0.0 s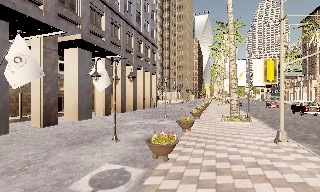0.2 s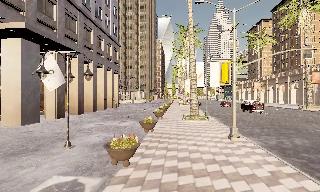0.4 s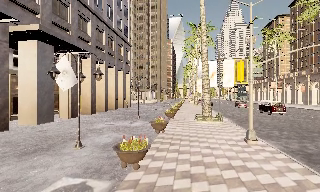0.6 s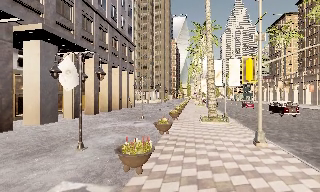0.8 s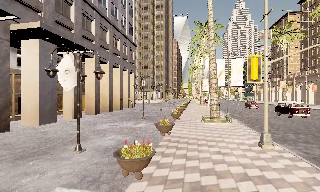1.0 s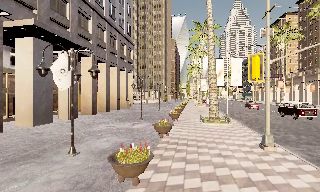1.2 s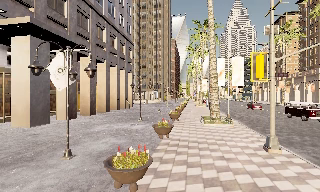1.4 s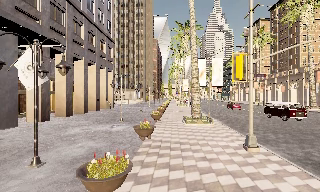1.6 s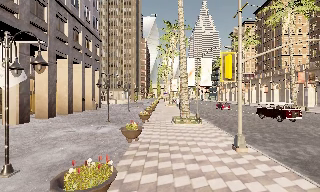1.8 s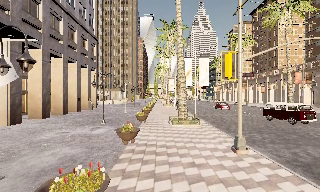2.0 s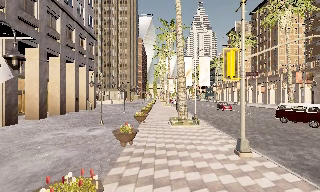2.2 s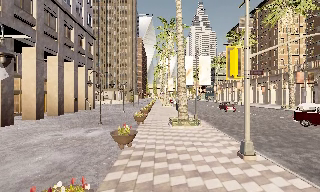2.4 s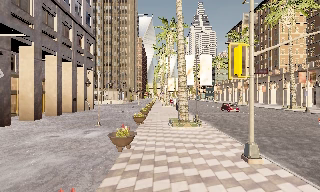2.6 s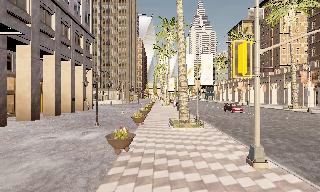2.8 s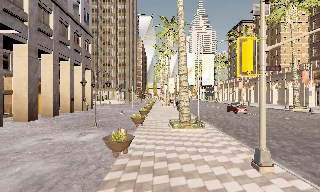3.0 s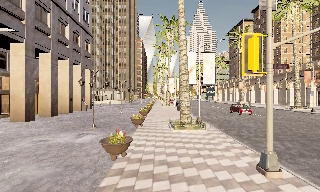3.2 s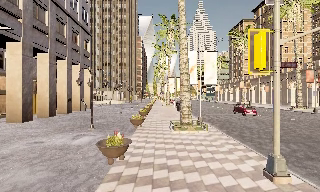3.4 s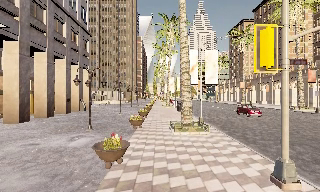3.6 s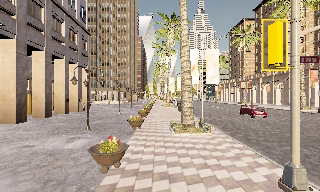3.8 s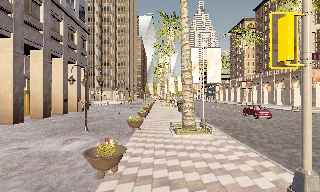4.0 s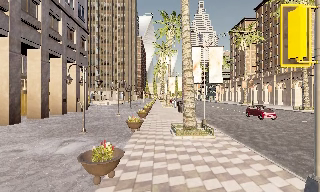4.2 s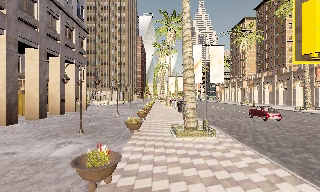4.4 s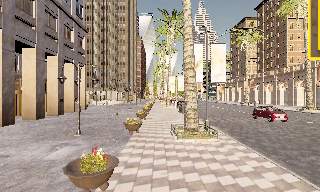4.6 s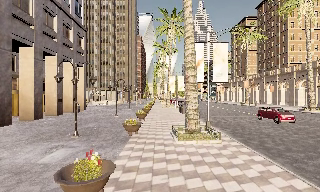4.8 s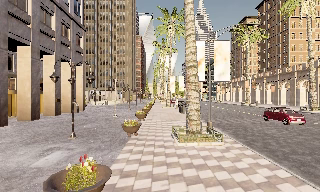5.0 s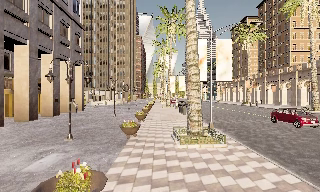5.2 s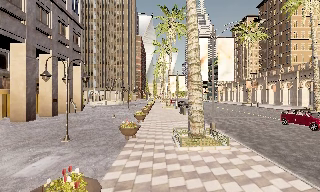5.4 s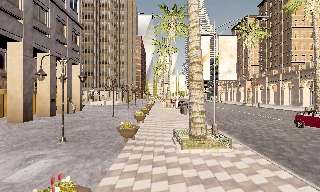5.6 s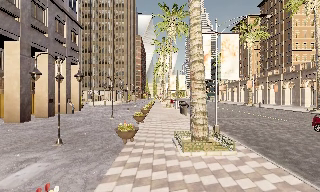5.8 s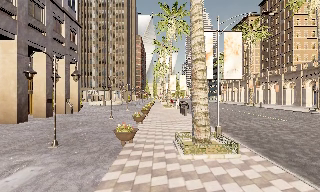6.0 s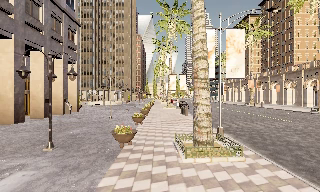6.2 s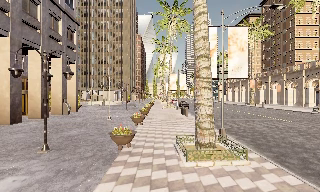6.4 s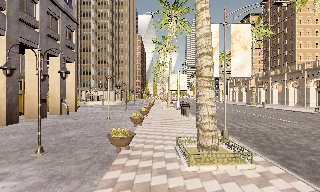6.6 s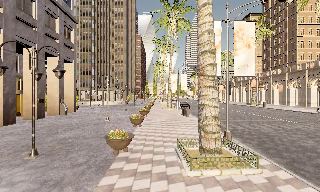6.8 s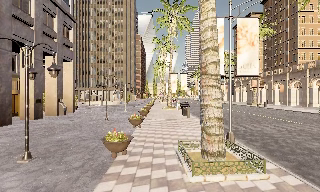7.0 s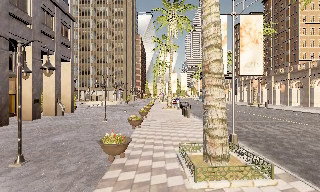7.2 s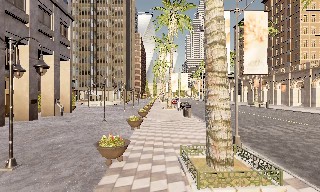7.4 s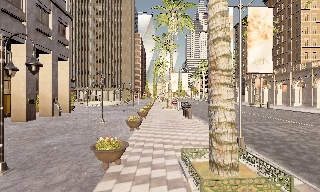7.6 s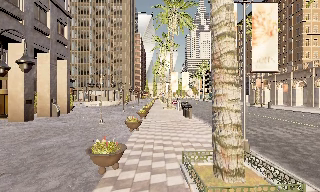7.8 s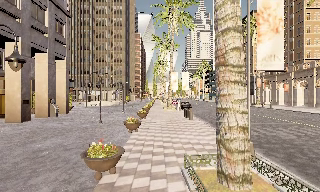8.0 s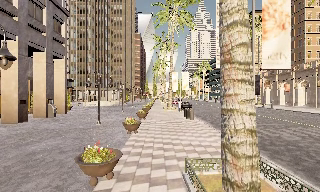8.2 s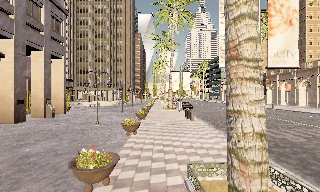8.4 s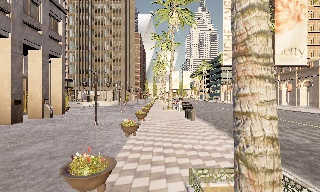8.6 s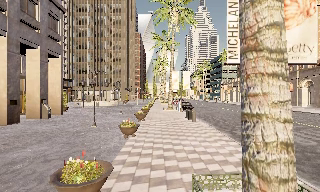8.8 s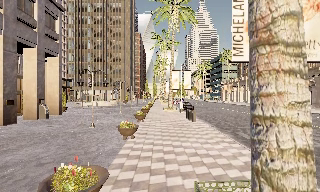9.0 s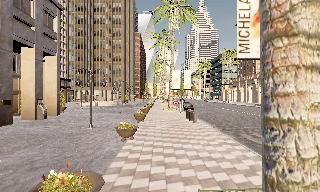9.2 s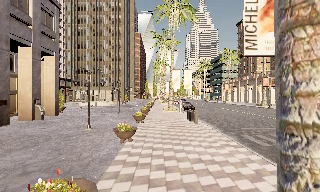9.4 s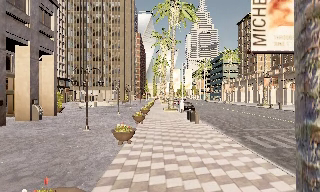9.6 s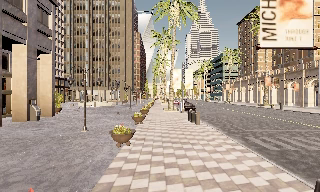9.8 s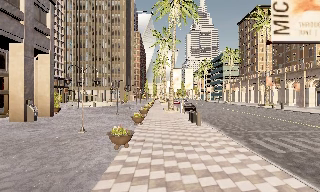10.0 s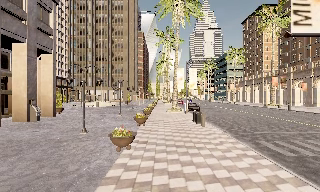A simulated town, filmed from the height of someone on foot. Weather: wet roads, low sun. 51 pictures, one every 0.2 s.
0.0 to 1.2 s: The camera travels forward, about 2 m, so what stands in front looms larger.
1.2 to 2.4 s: The scene slides to the left, as the camera pans about 10 degrees to its right. It travels forward, about 2 m, so what stands in front looms larger.
2.4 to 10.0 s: The camera travels forward, about 13 m, so what stands in front looms larger.
The film runs forward here.
